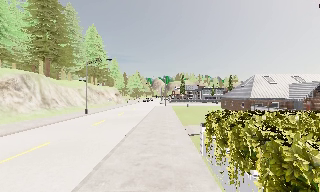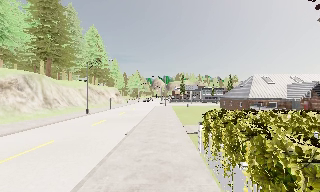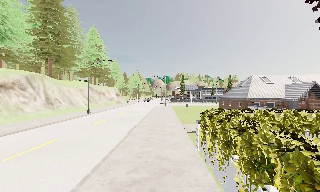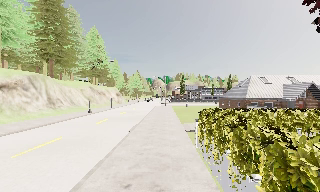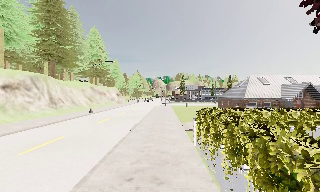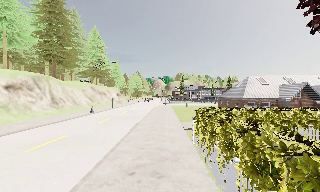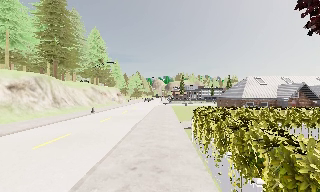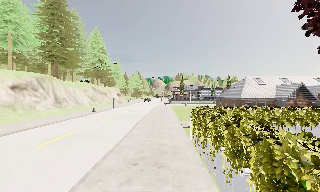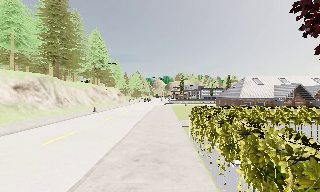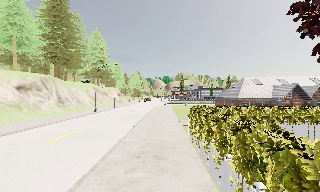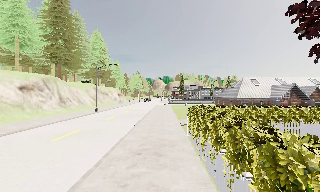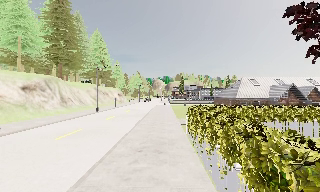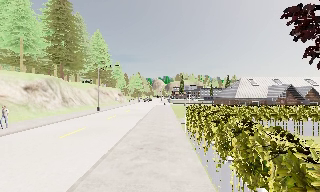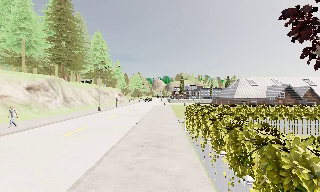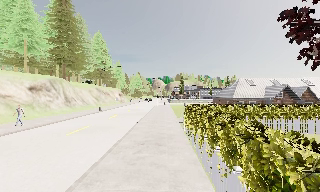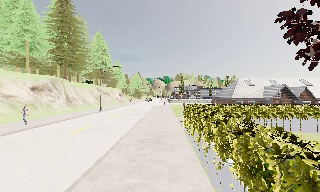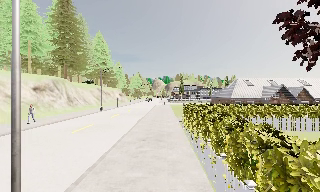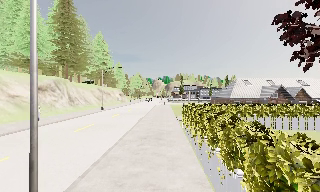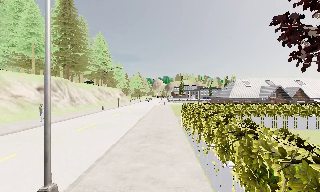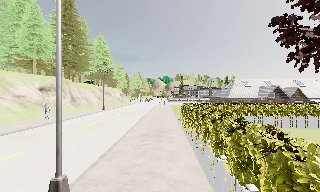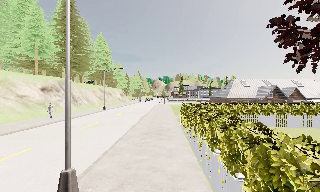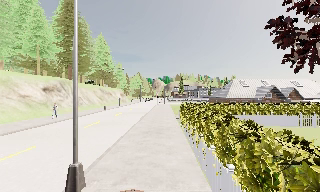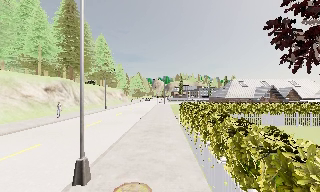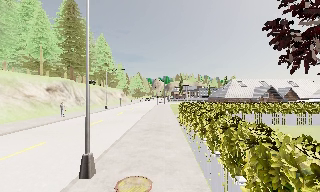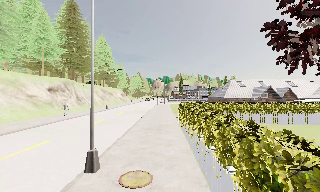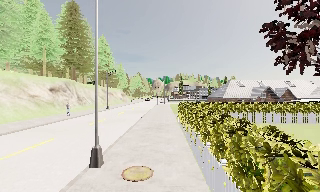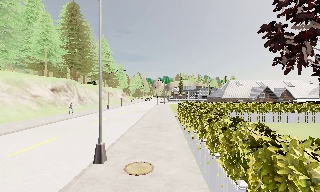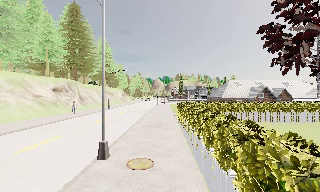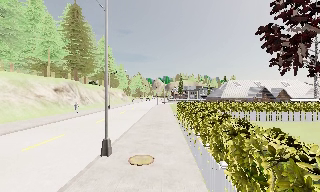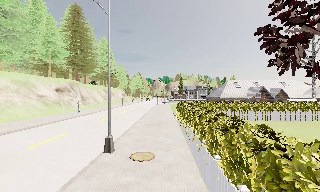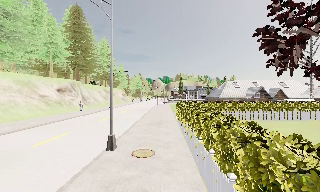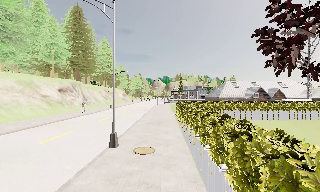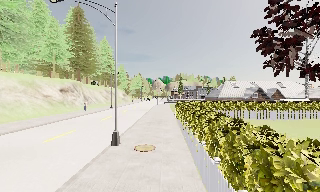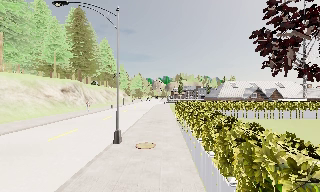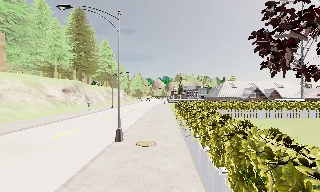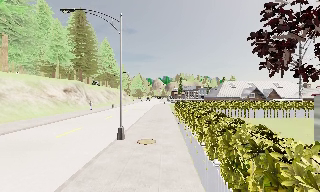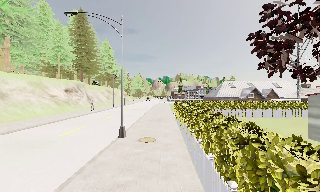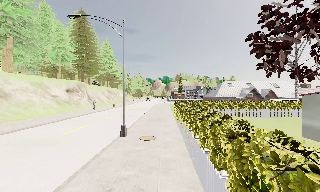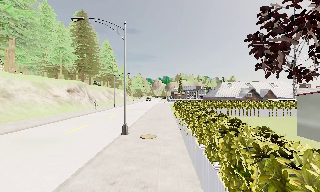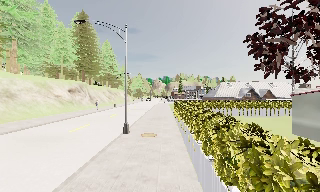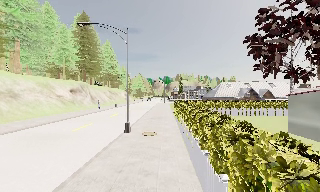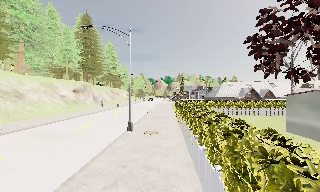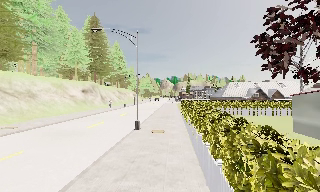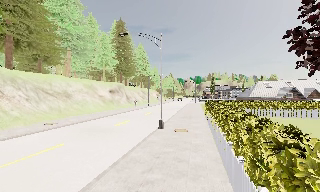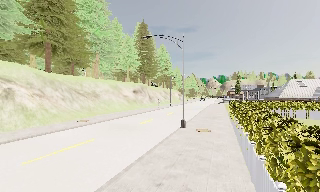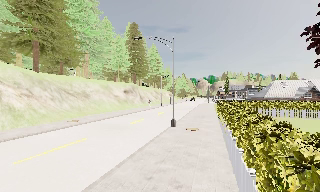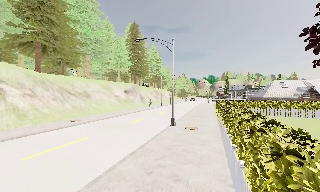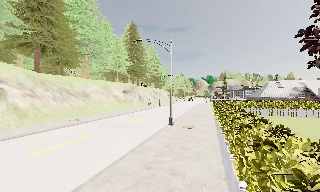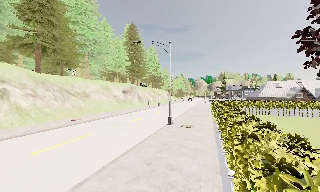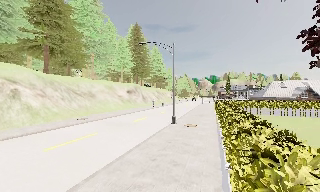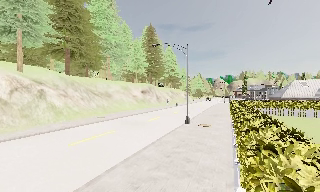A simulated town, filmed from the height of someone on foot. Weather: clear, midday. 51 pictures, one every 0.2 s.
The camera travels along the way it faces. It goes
backward.
0.0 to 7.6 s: The camera travels backward, about 14 m, so what stands in front gets smaller.
7.6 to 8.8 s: The camera swings to its left by about 20 degrees, and the scene slides to the right. It travels backward, about 2 m, so what stands in front gets smaller.
8.8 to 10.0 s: The camera travels backward, about 2 m, so what stands in front gets smaller.
The film runs backward here.
